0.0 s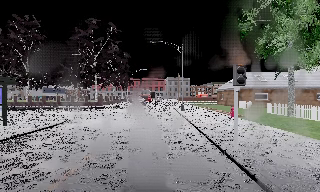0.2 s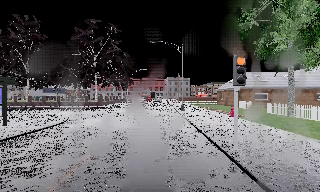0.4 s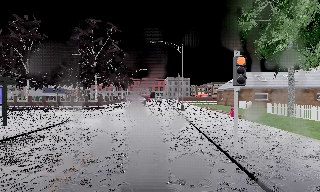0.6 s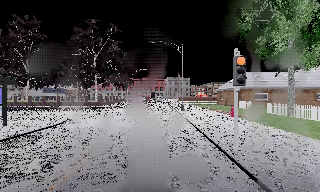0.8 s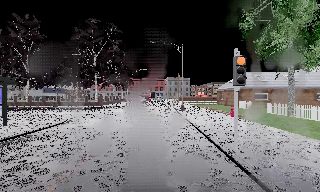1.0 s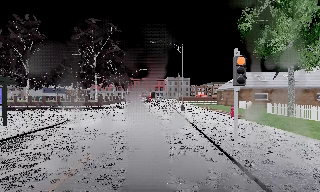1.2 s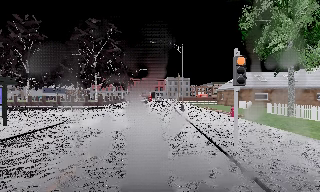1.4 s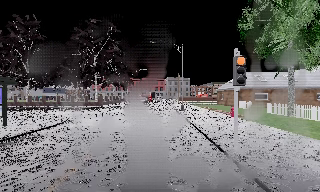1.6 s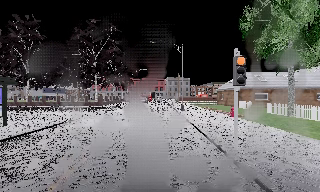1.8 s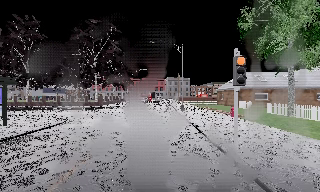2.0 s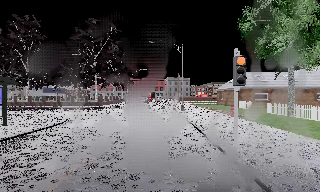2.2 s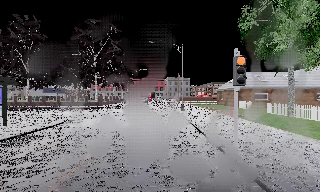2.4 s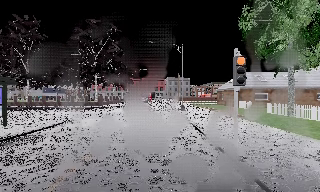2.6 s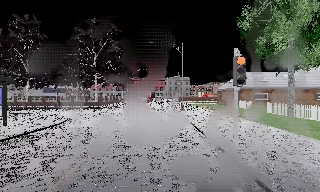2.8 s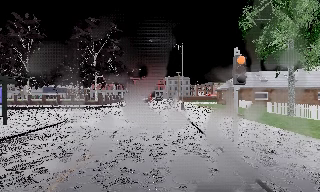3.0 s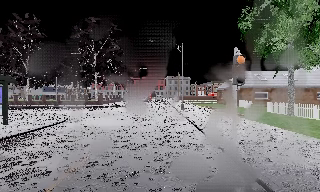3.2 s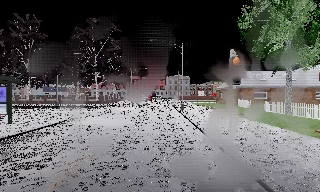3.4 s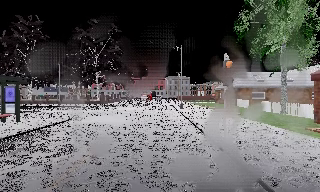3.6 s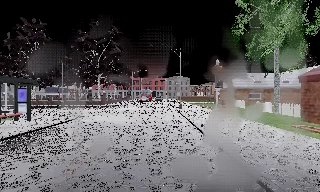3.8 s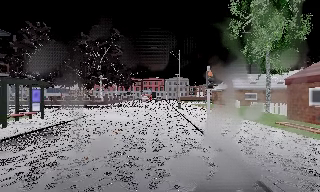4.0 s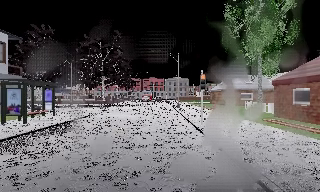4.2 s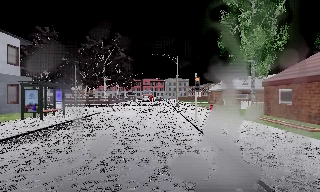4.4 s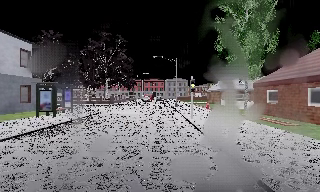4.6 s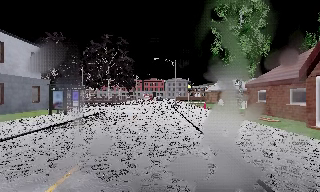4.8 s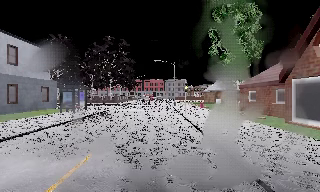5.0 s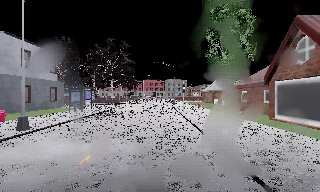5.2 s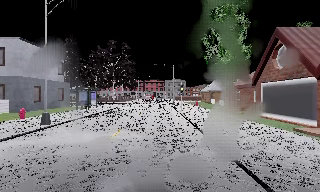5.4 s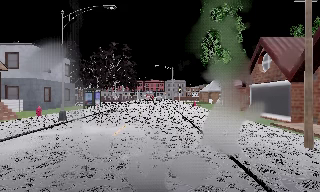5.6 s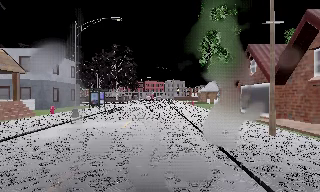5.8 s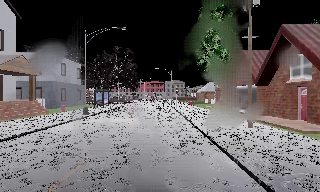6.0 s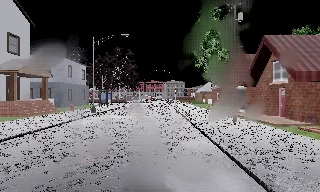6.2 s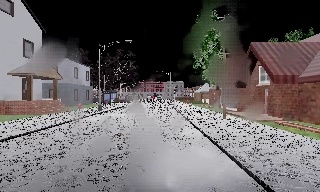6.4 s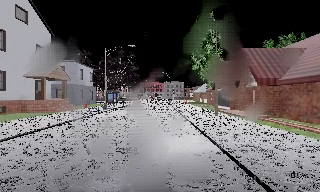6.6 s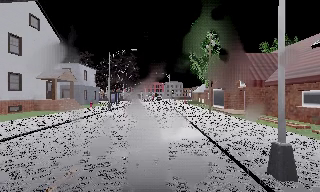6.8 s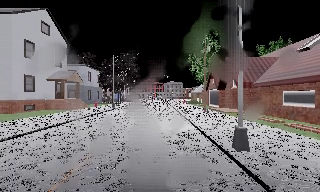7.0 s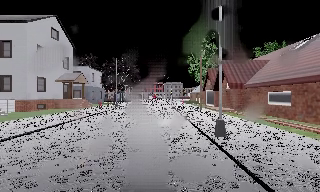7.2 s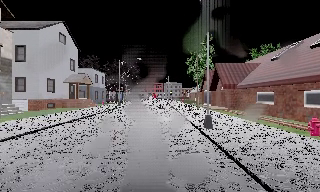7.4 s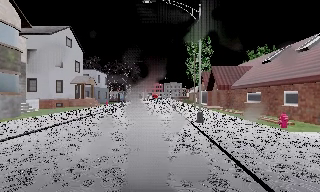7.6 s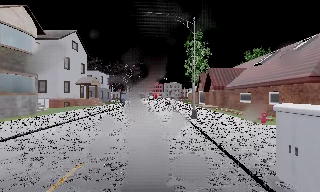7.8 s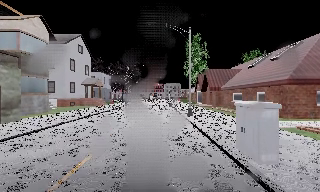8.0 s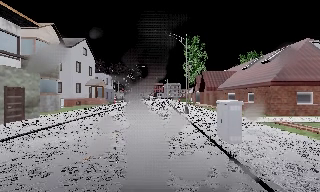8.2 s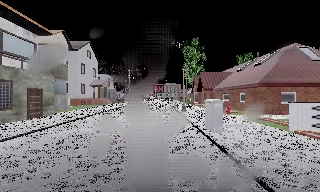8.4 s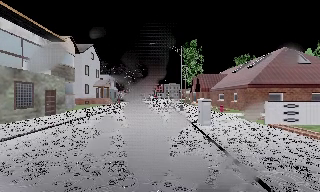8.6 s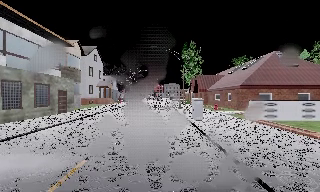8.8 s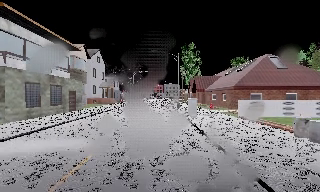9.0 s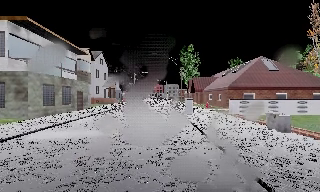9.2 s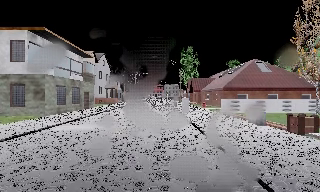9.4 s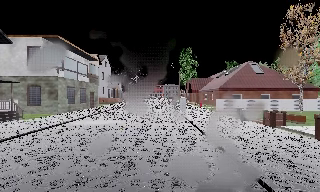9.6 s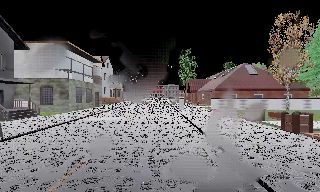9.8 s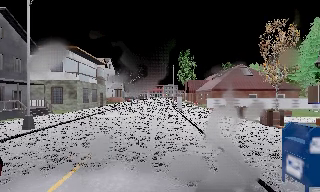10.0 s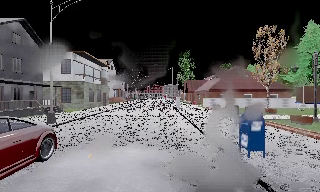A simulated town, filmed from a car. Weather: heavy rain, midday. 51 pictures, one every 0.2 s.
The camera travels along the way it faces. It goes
backward.
0.0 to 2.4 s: The camera keeps its place and its aim.
2.4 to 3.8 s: The camera travels backward, about 3 m, so what stands in front gets smaller. It gains speed.
3.8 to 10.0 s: The camera travels backward, about 50 m, so what stands in front gets smaller.
The film runs backward here.
